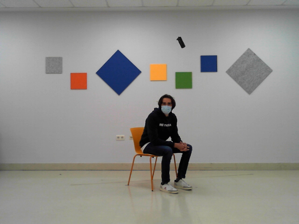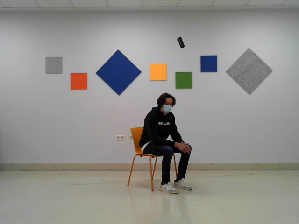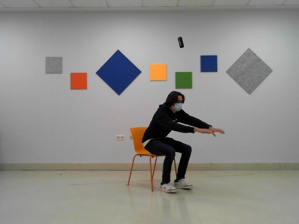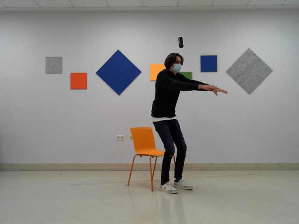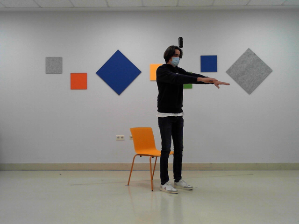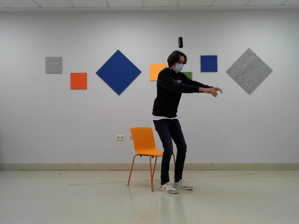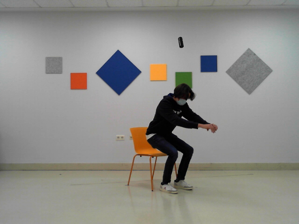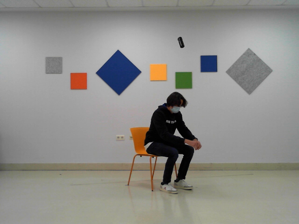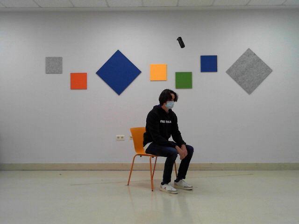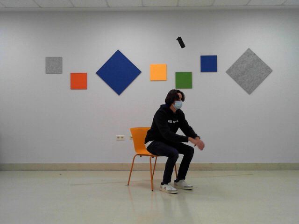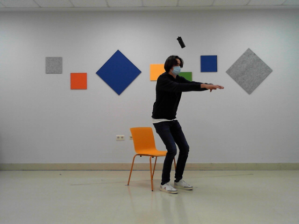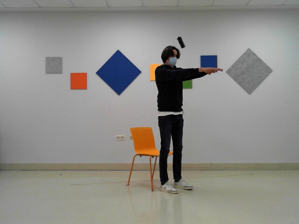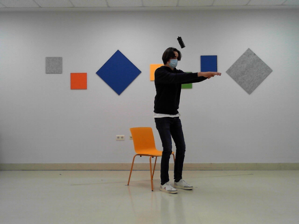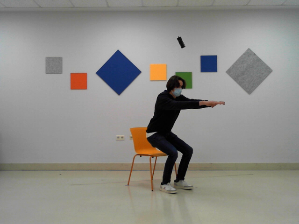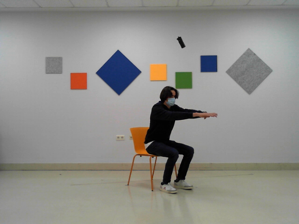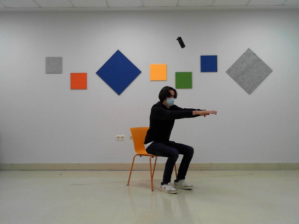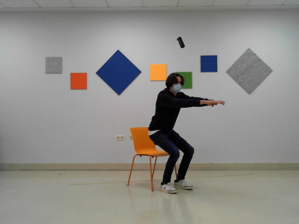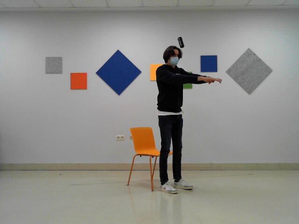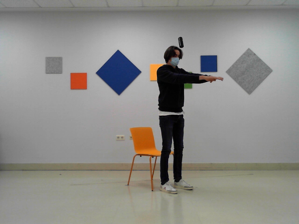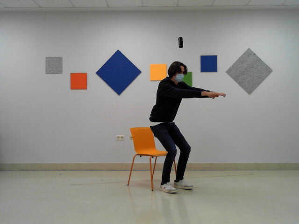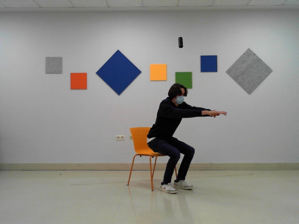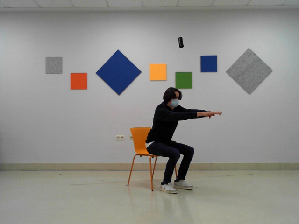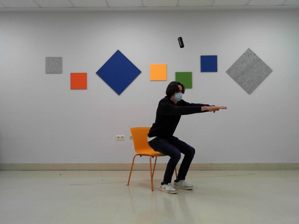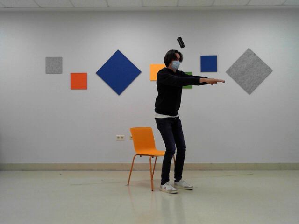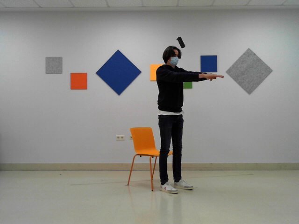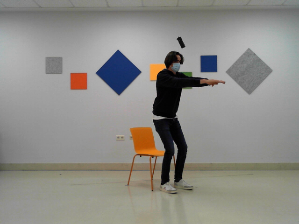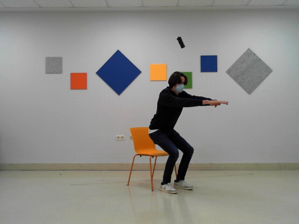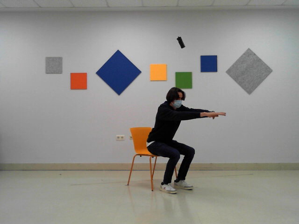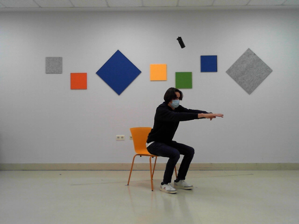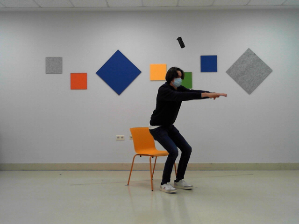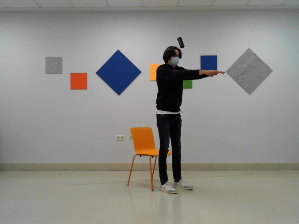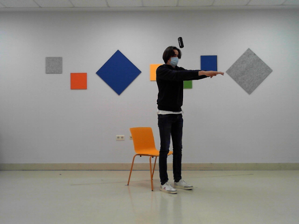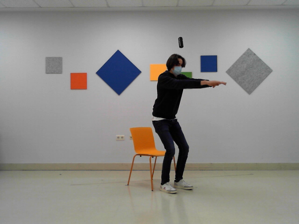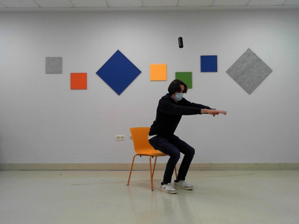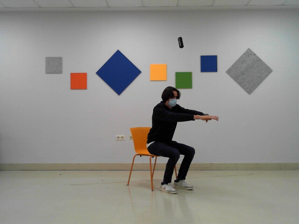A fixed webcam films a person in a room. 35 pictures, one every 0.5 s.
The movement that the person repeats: Sit to stand.
